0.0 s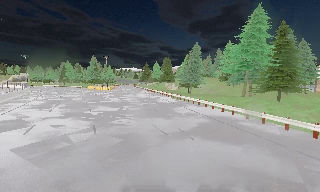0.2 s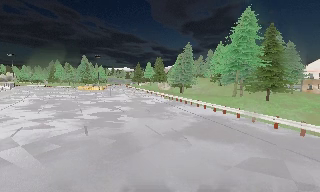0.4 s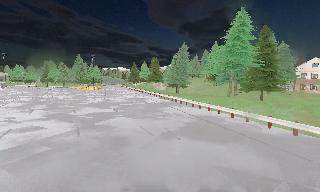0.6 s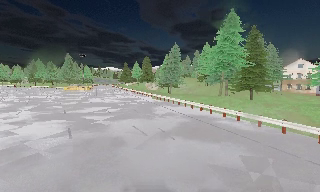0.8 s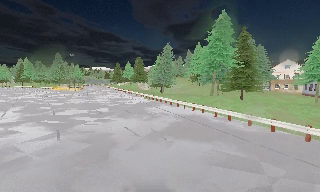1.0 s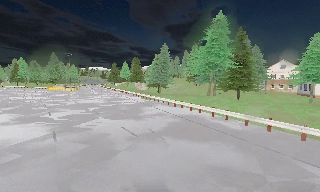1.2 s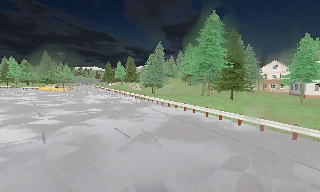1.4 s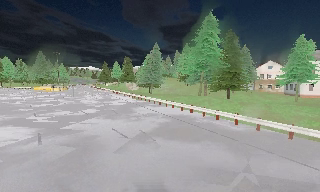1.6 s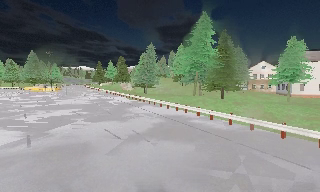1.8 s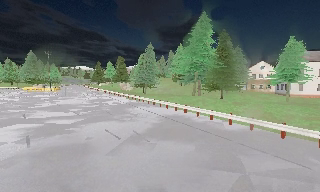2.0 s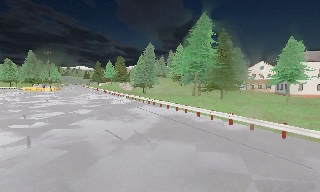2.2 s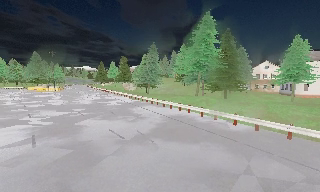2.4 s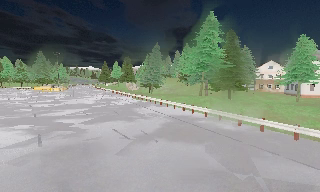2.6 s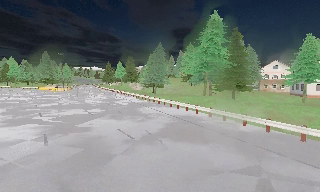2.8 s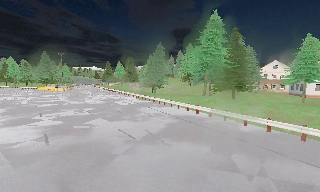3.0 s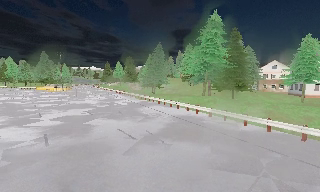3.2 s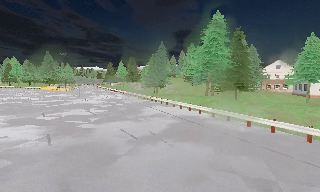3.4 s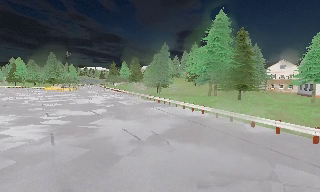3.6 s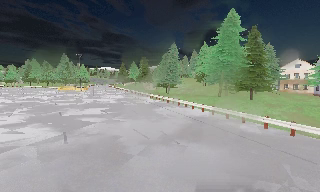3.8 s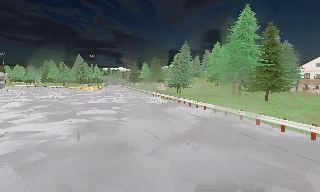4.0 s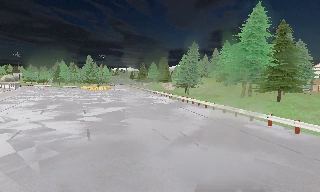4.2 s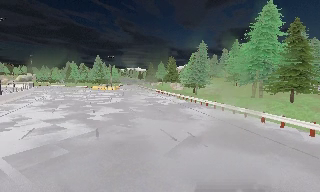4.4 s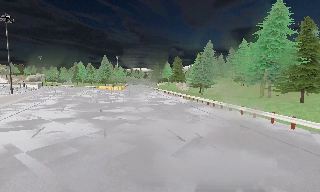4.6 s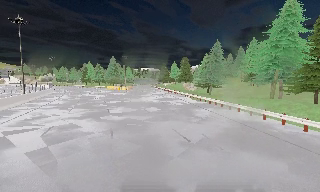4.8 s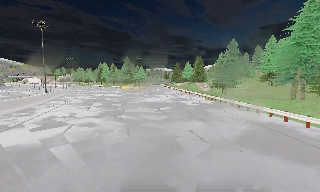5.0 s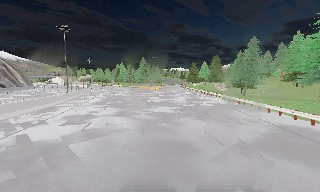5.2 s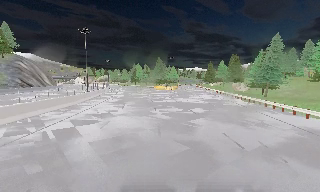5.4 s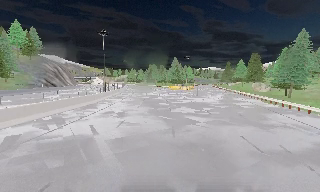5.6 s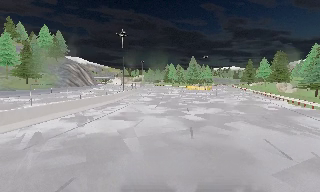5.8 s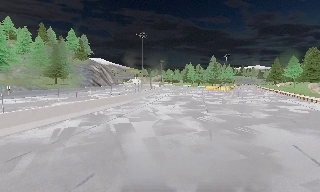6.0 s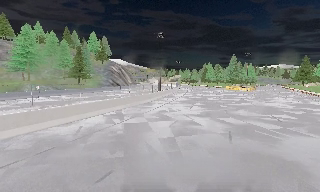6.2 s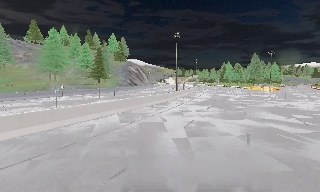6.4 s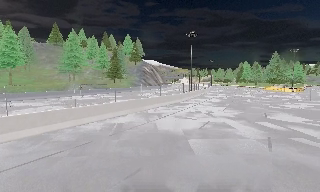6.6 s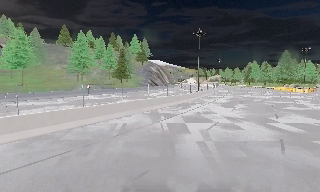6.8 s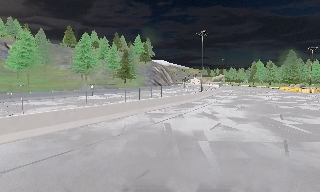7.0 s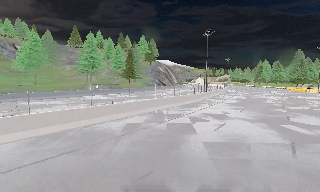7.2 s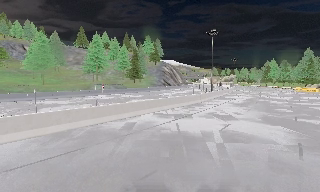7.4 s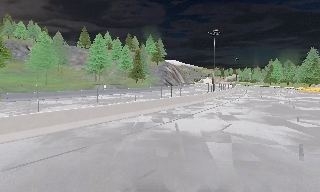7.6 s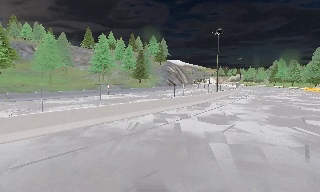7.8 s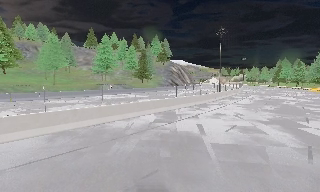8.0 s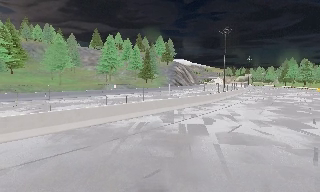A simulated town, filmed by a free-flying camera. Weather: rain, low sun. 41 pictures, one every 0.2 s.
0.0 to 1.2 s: The camera swings to its right by about 15 degrees, and the scene slides to the left.
1.2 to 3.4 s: The camera shifts only a little, or ends up much as it began.
3.4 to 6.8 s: The camera pans to its left, which is counterclockwise from overhead, by about 70 degrees. It travels forward, about 0.5 m.
6.8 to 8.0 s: The camera shifts only a little, or ends up much as it began.
The film runs forward here.
